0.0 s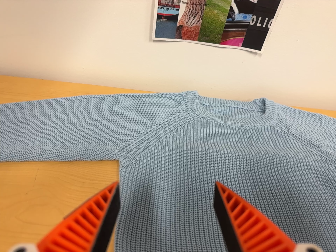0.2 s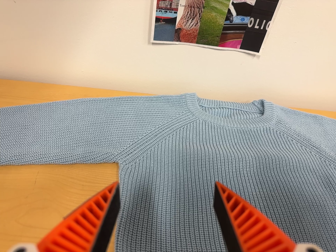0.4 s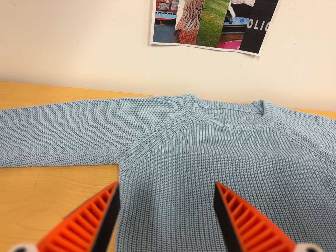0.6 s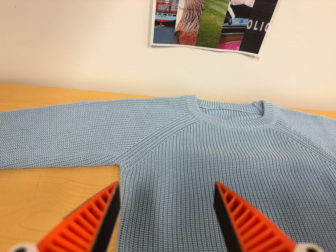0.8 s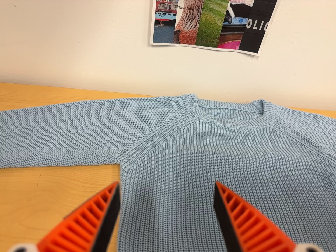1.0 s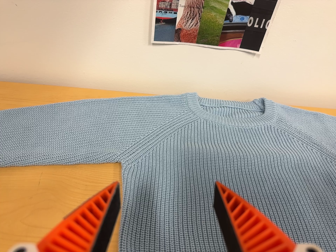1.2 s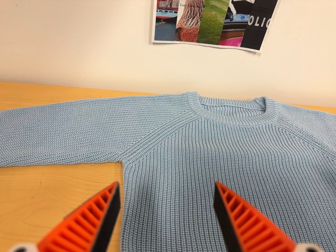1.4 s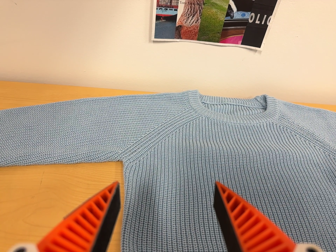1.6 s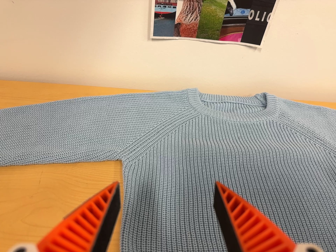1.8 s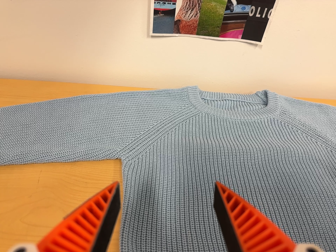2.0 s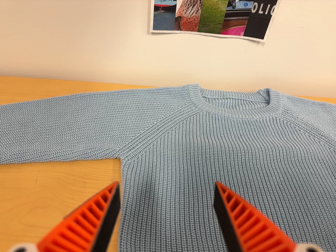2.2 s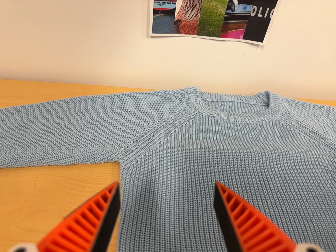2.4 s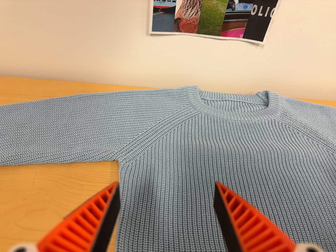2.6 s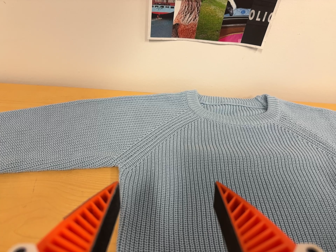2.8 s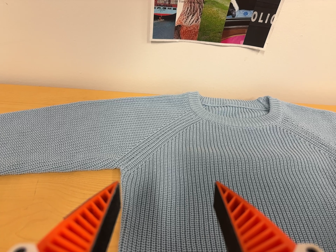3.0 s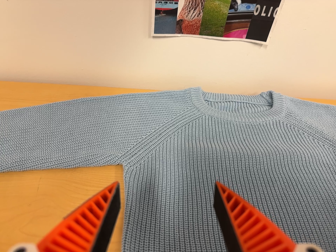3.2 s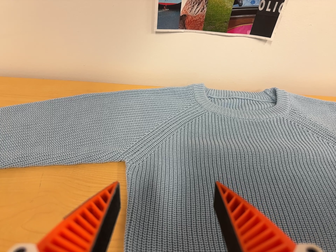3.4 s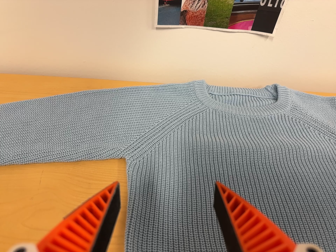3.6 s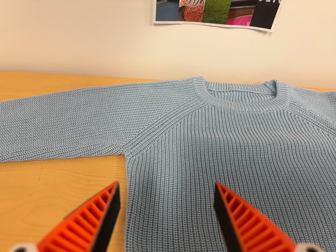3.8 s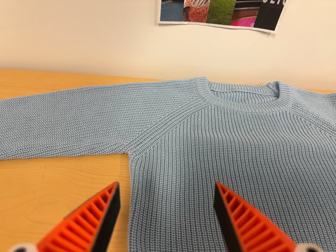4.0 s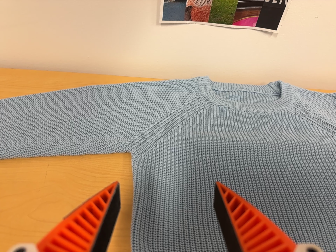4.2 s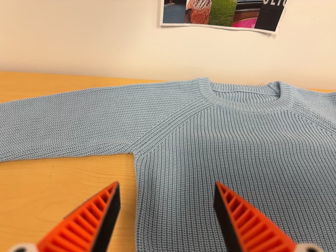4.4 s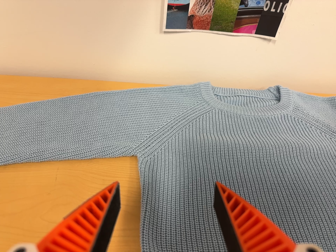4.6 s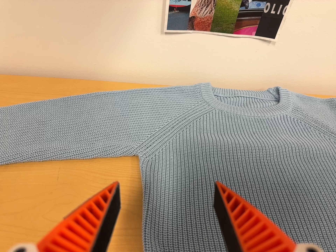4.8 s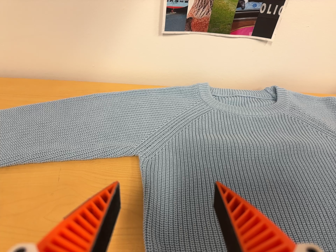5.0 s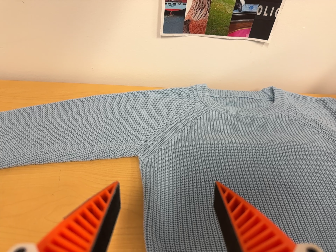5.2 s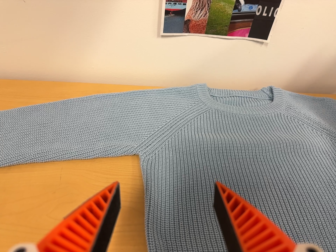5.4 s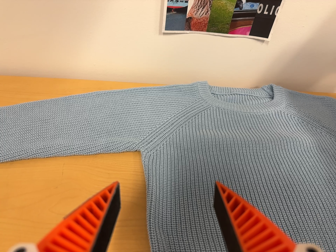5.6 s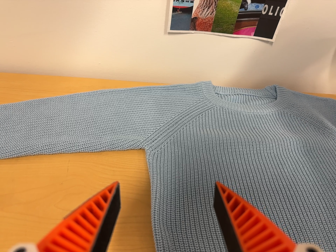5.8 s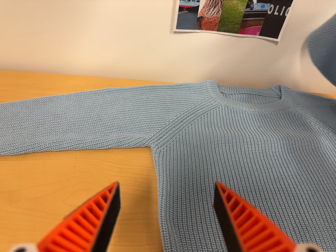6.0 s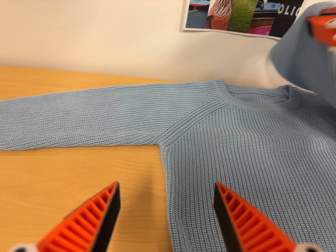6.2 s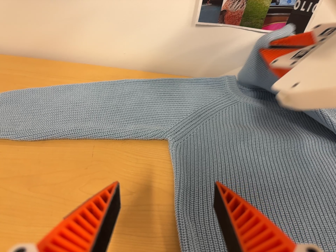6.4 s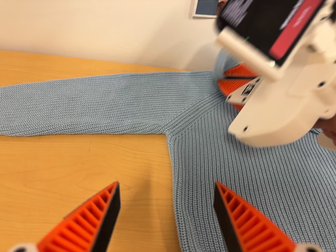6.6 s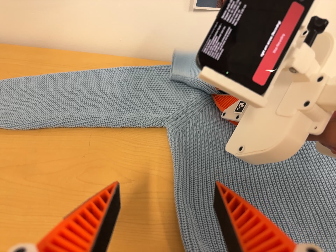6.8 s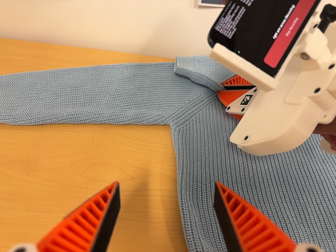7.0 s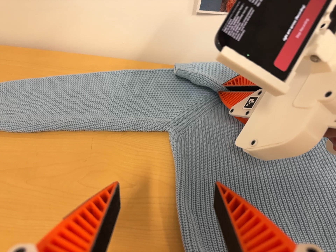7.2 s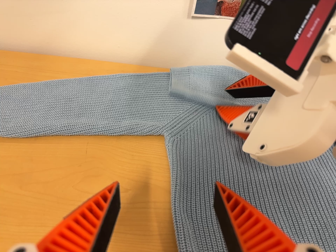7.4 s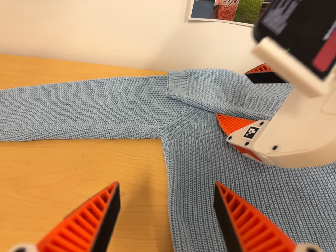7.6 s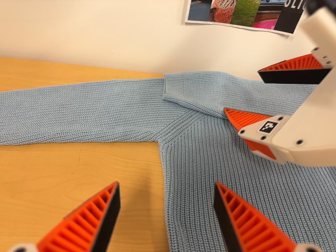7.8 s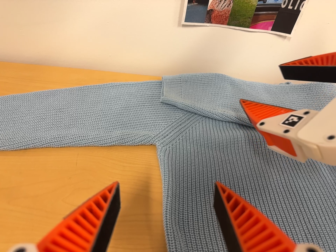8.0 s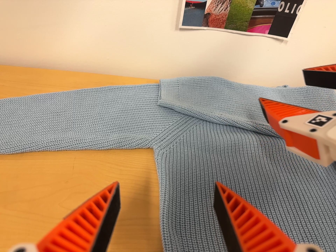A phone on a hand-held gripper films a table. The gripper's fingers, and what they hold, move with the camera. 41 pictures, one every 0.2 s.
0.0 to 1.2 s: The camera keeps its place and its aim.
1.2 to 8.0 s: The camera travels to its left, about 5 cm, so close, fixed things drift to the right.
The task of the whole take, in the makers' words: right arm across.
The film runs forward here.
